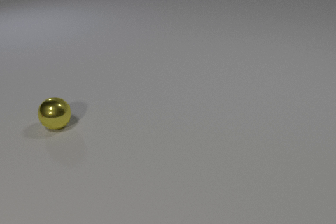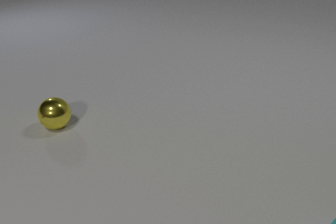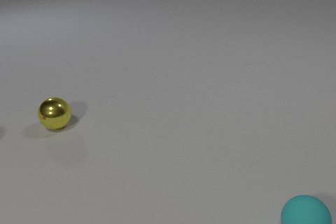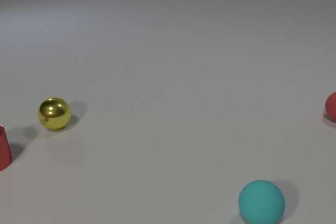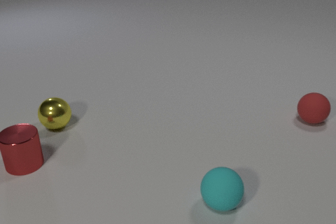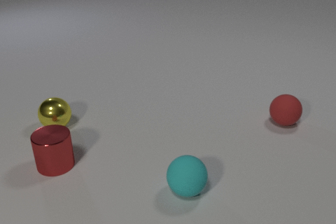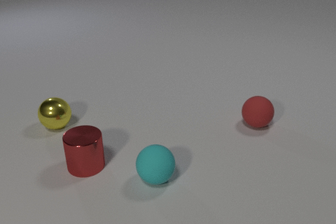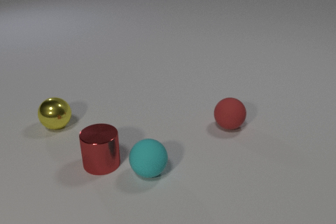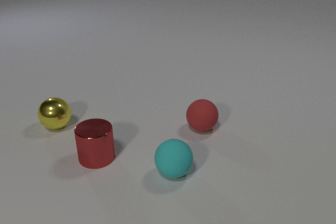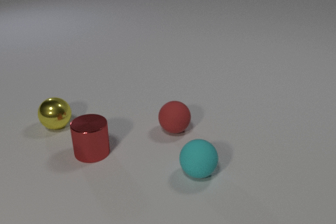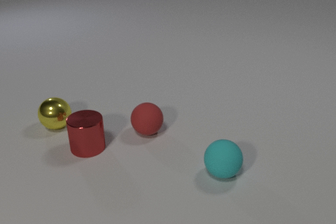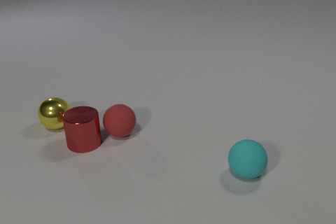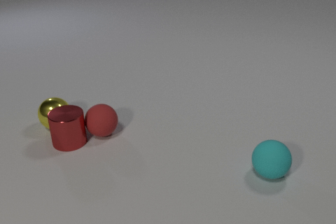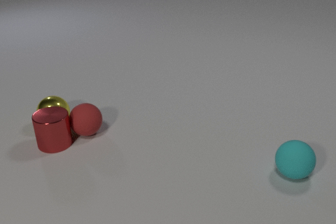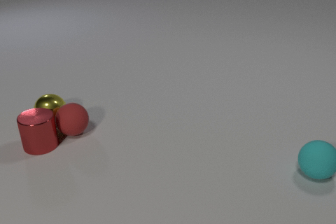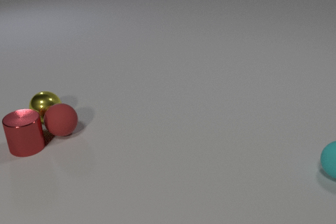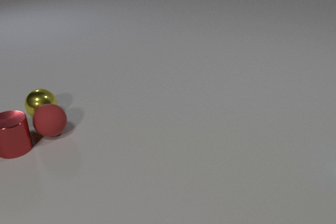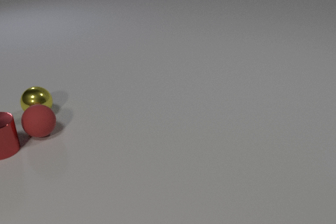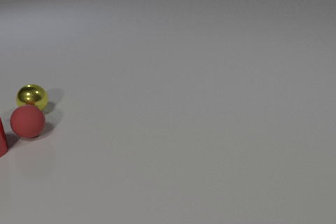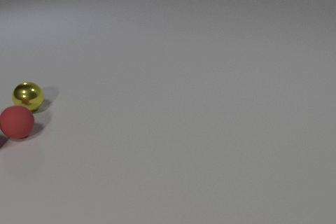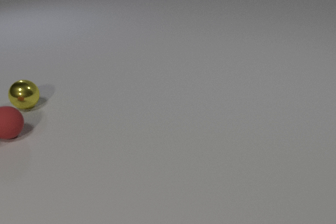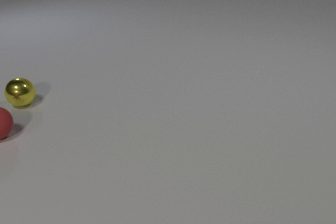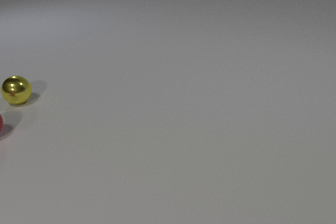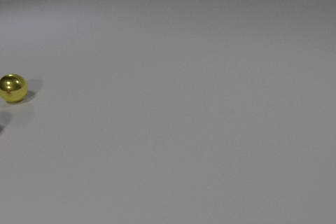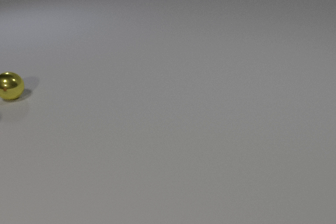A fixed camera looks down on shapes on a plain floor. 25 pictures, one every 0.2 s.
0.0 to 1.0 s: The cyan rubber sphere comes in at the right edge, rolls to the left. The red metal cylinder comes in at the left edge, slides to the right and toward the camera. The red rubber sphere comes in at the right edge, rolls to the left and toward the camera.
1.0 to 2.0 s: The cyan rubber sphere rolls to the right and away from the camera. The red metal cylinder slides to the right and away from the camera. The red rubber sphere rolls to the left. The cyan rubber sphere and the red metal cylinder collide.
2.0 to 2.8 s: The cyan rubber sphere rolls to the right. The red metal cylinder slides to the left. The red rubber sphere rolls to the left. The yellow metal sphere rolls away from the camera. The red metal cylinder and the red rubber sphere collide. The red metal cylinder and the yellow metal sphere collide. The red rubber sphere and the yellow metal sphere collide.
2.8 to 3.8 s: The cyan rubber sphere rolls to the right and away from the camera, leaves at the right edge. The red metal cylinder slides to the left, leaves at the left edge. The red rubber sphere rolls to the left. The yellow metal sphere rolls away from the camera and to the left.
3.8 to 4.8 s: The red rubber sphere rolls to the left, leaves at the left edge. The yellow metal sphere rolls away from the camera and to the left.
What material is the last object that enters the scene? metal.
What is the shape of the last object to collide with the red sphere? sphere.
How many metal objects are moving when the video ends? 1.
